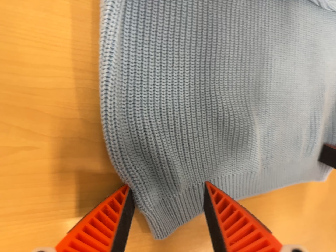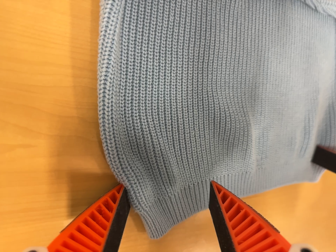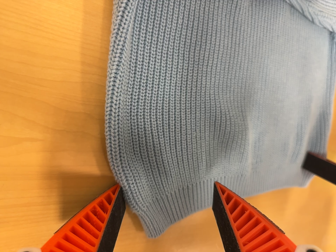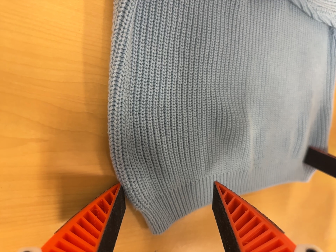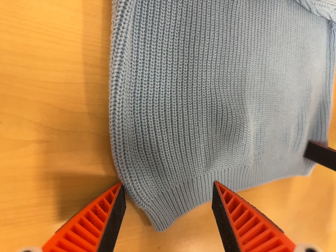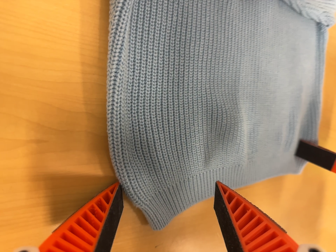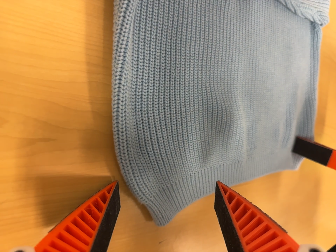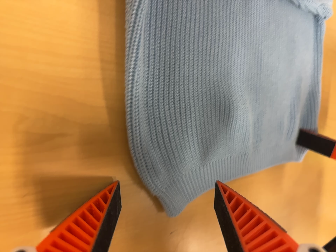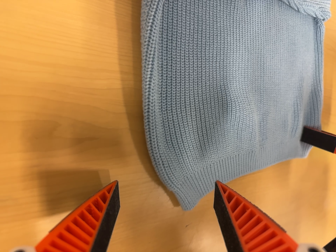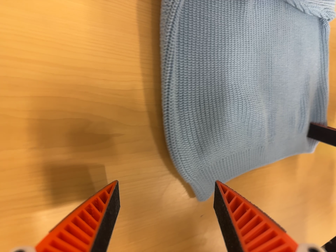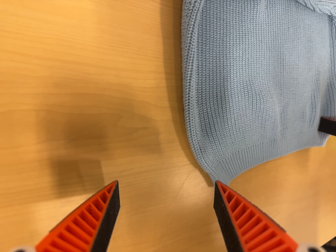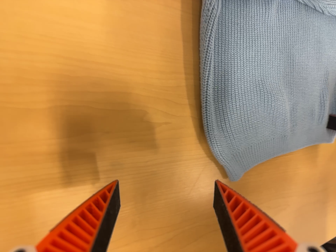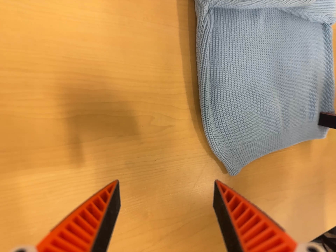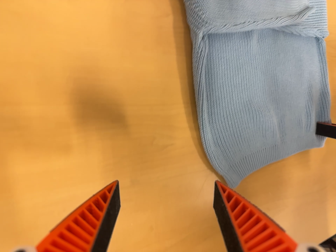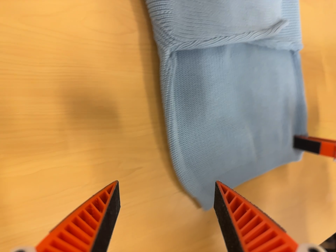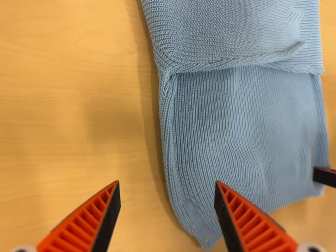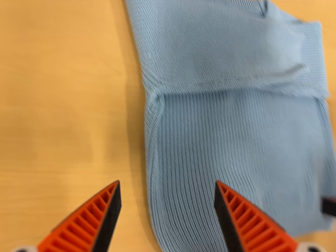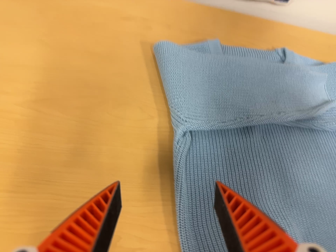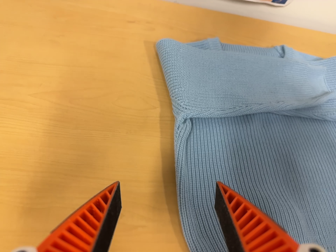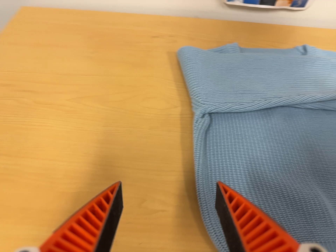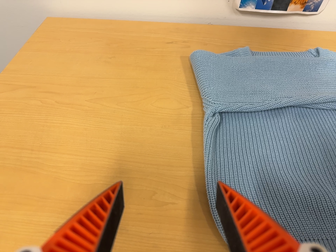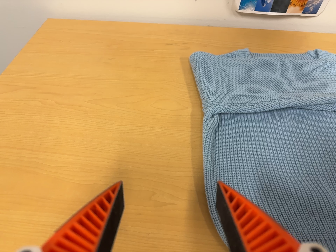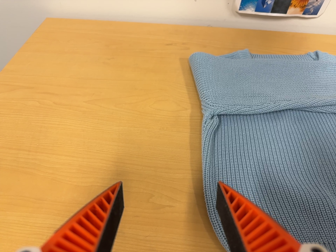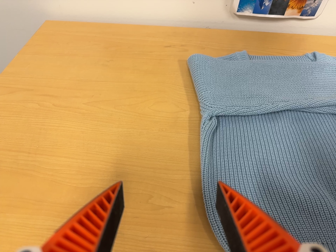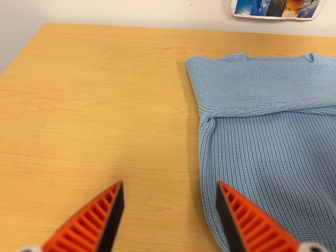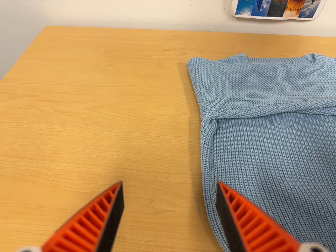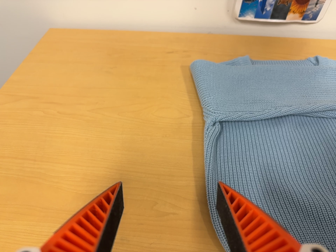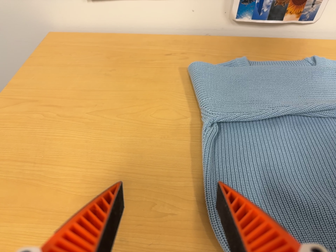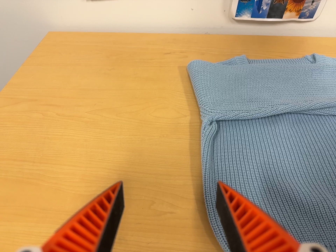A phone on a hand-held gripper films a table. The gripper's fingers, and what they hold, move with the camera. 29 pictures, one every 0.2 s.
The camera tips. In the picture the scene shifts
downward.
0.0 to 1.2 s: The camera shifts only a little, or ends up much as it began.
1.2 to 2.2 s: The camera travels backward and to its left, about 12 cm, so what stands in front gets smaller.
2.2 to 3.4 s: The camera pans to its left by about 20 degrees. It travels to its right and backward, about 14 cm. Its aim tips toward the top of its view by about 30 degrees, and the scene shifts downward.
3.4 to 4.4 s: The camera pans to its left by about 15 degrees. It travels toward the bottom of its view, backward and to its right, about 14 cm. Its aim tips toward the top of its view by about 15 degrees.
4.4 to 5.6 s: The camera shifts only a little, or ends up much as it began.
The film runs backward here.
